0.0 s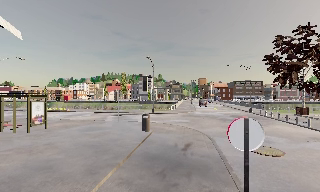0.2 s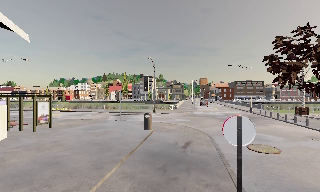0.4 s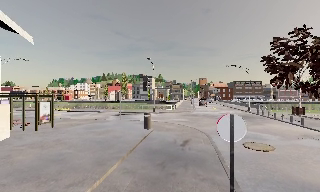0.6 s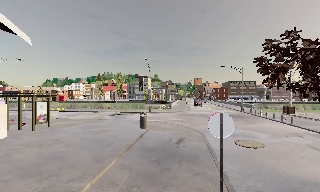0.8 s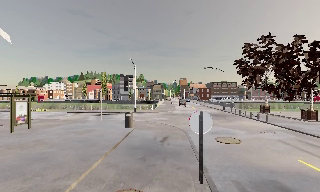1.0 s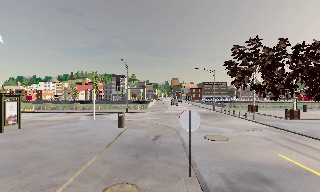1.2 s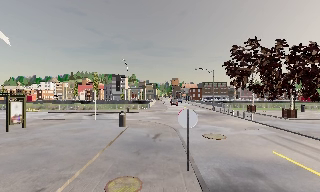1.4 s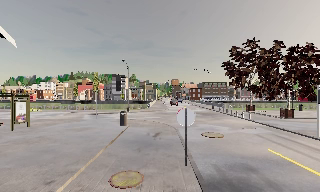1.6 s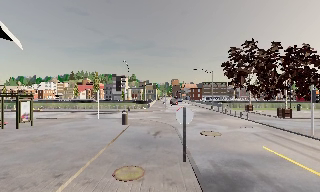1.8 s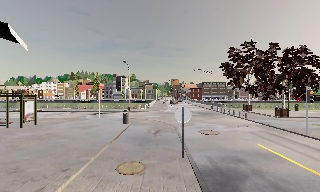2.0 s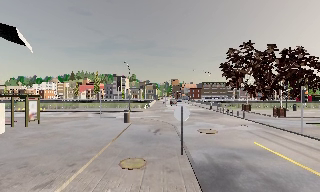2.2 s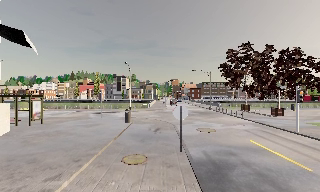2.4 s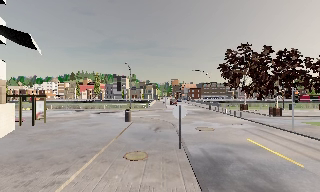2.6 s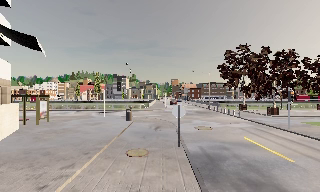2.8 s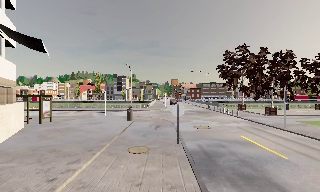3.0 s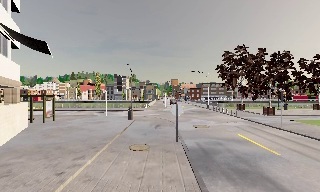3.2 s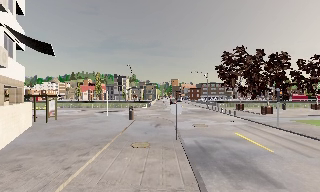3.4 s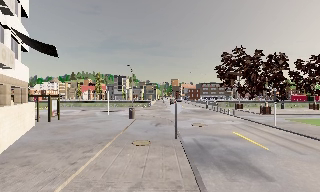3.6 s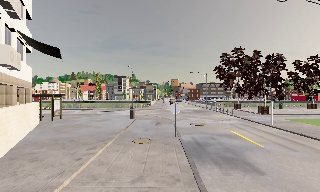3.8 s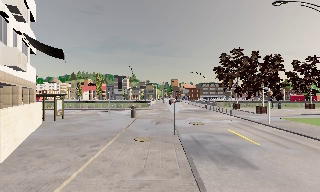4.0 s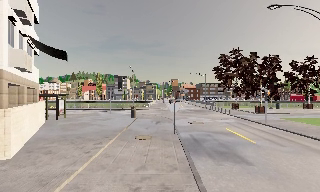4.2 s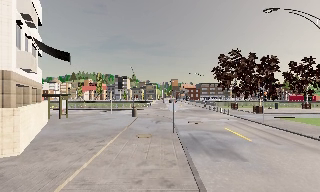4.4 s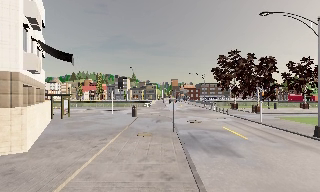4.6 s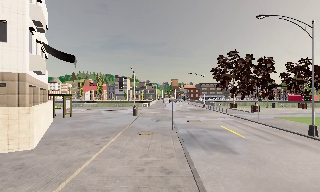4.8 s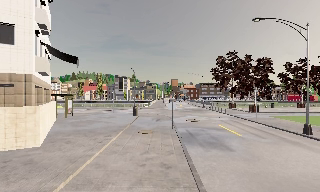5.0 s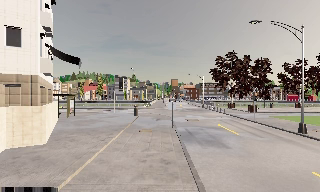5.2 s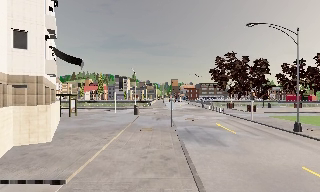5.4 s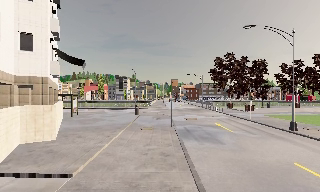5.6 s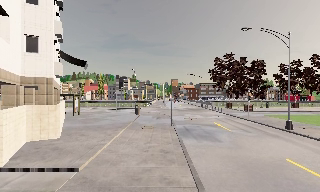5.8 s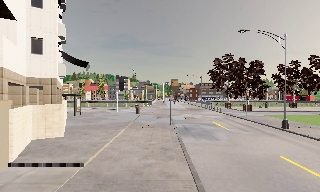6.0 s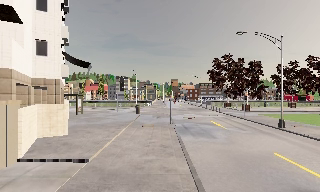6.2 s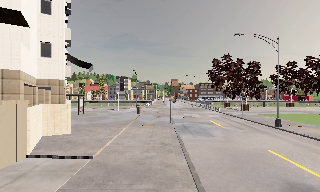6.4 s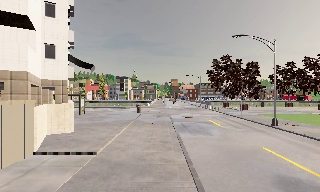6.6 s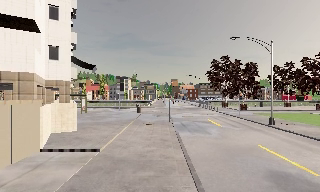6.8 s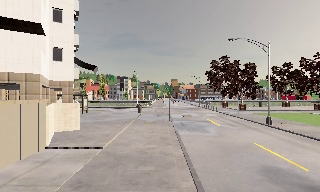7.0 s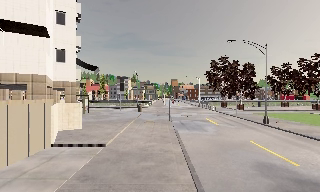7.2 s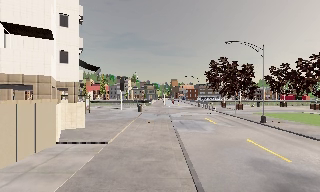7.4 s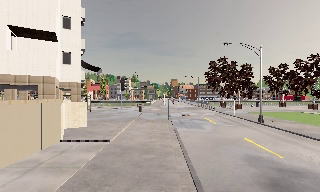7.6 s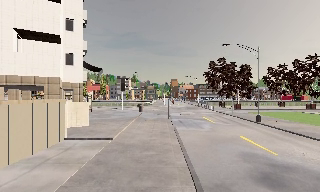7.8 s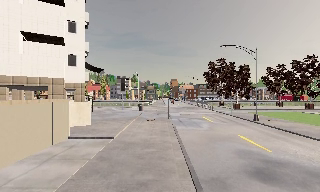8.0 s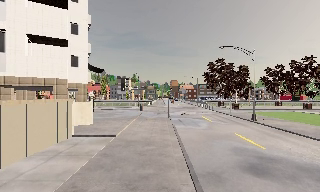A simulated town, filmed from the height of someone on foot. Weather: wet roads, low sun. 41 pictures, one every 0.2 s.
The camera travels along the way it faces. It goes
backward.
0.0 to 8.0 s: The camera travels backward, about 15 m, so what stands in front gets smaller.
The film runs backward here.
